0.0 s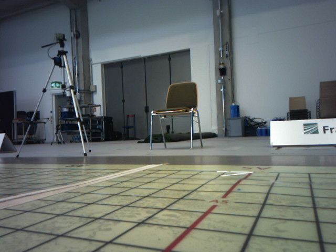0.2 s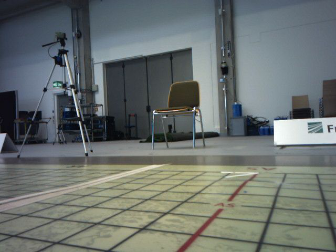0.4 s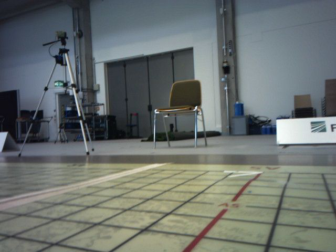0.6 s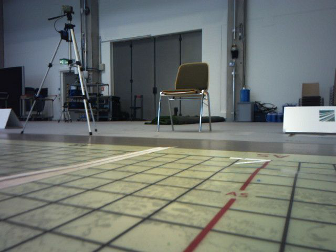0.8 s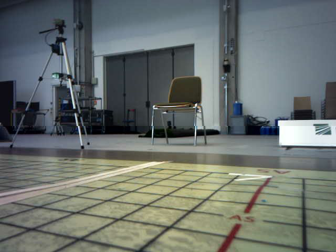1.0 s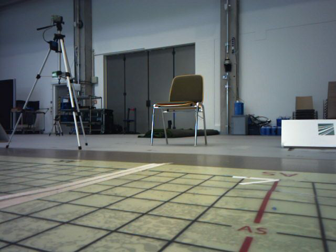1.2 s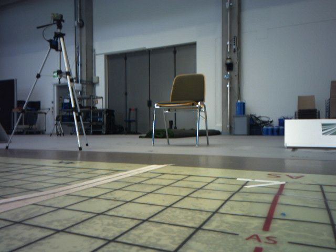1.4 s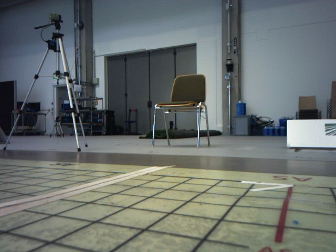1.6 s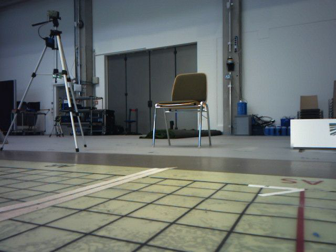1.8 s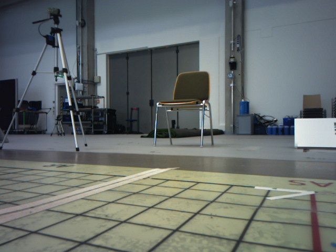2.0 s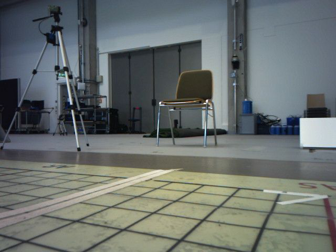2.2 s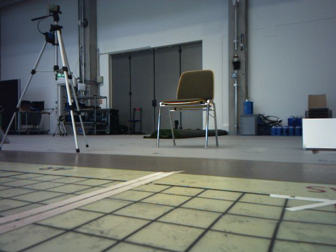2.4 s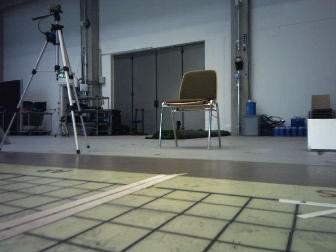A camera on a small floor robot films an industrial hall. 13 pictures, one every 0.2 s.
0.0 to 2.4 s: The camera travels forward, about 0.5 m, so what stands in front looms larger.
The film runs forward here.
